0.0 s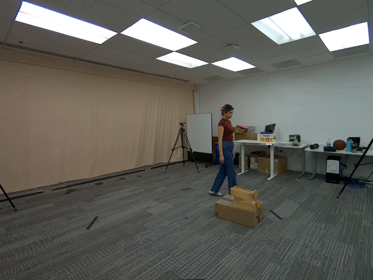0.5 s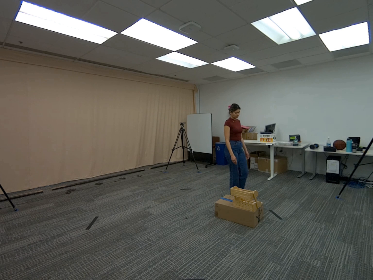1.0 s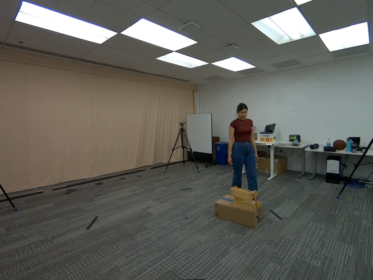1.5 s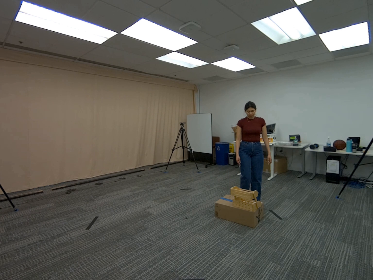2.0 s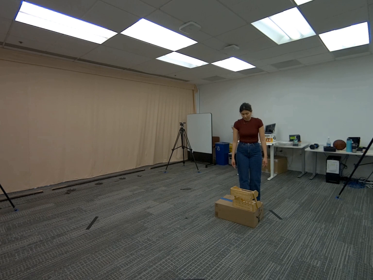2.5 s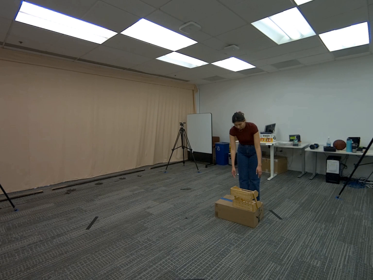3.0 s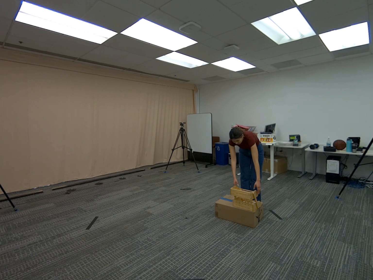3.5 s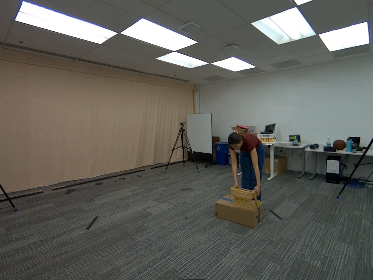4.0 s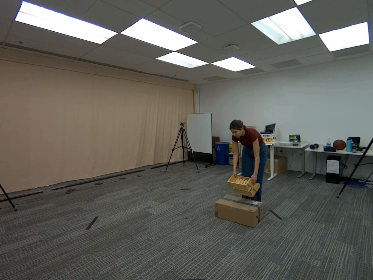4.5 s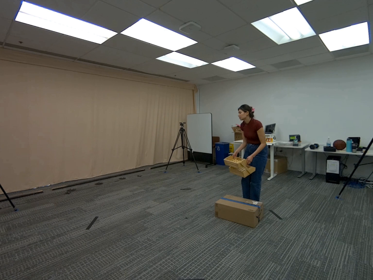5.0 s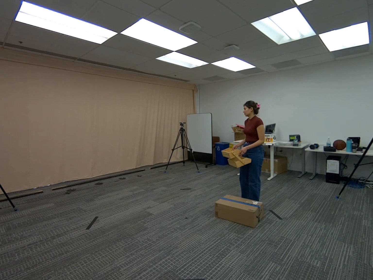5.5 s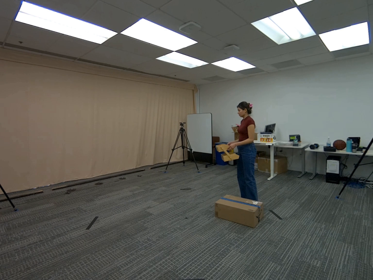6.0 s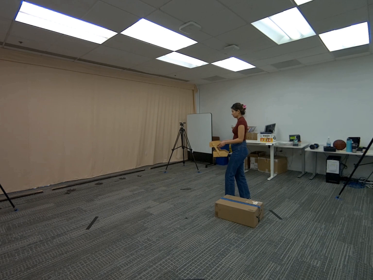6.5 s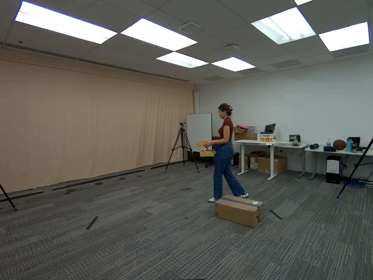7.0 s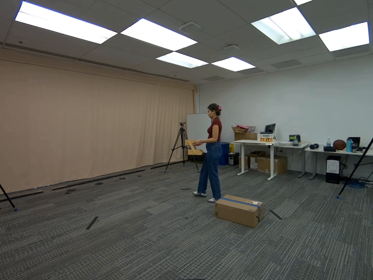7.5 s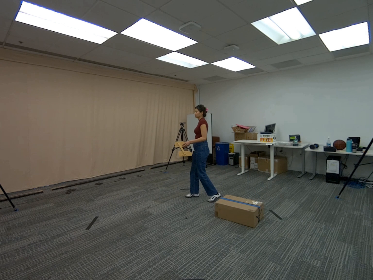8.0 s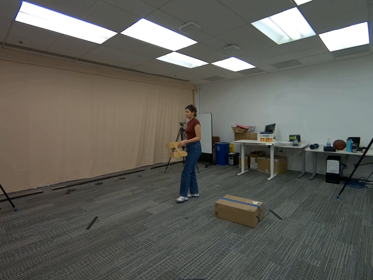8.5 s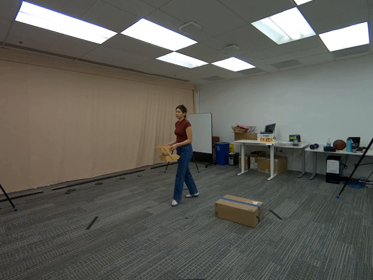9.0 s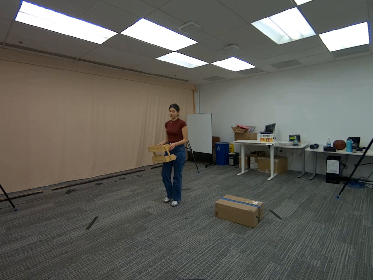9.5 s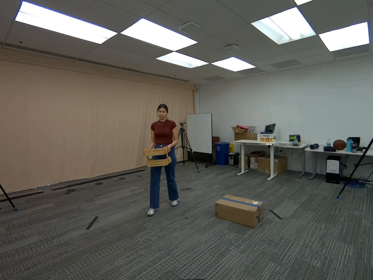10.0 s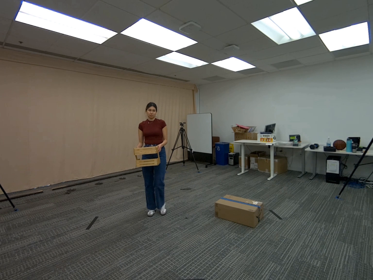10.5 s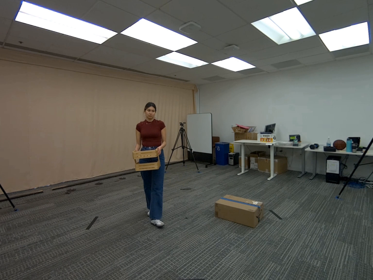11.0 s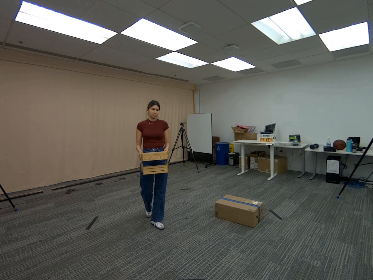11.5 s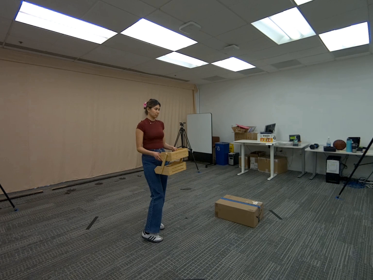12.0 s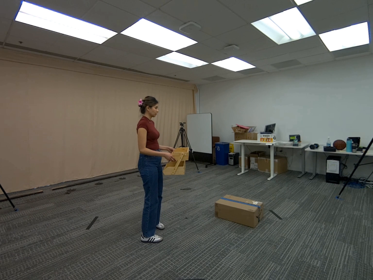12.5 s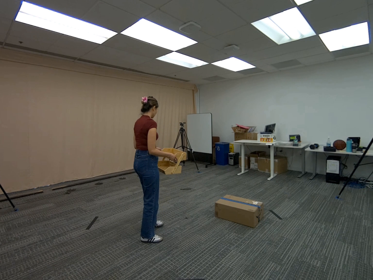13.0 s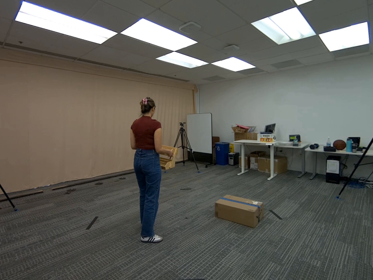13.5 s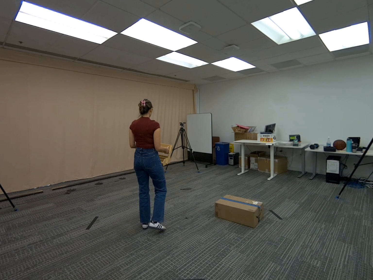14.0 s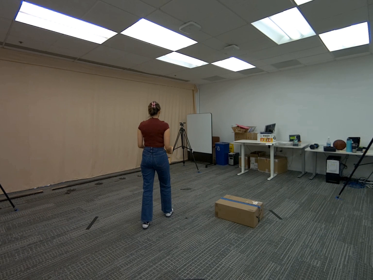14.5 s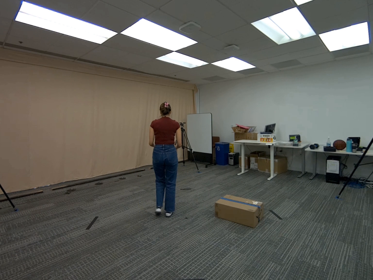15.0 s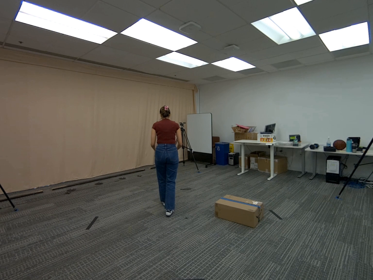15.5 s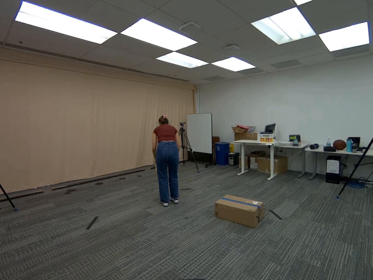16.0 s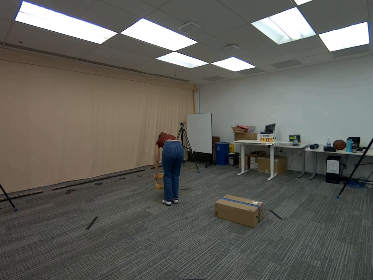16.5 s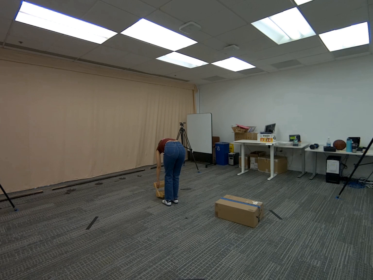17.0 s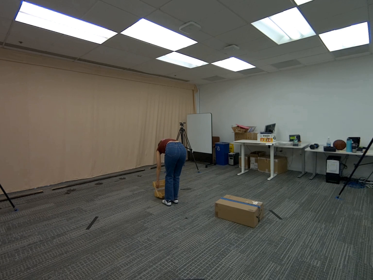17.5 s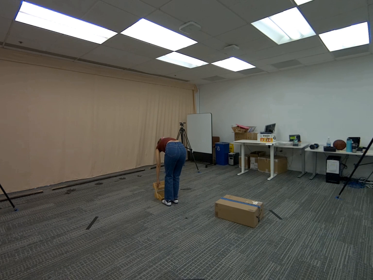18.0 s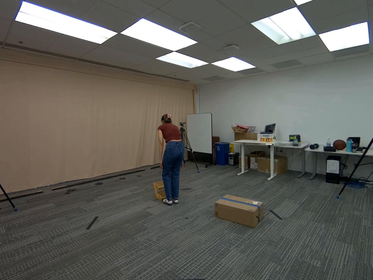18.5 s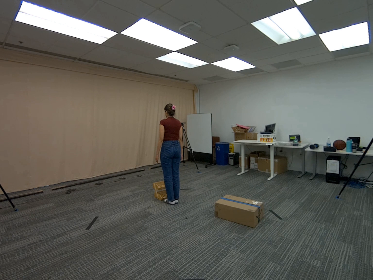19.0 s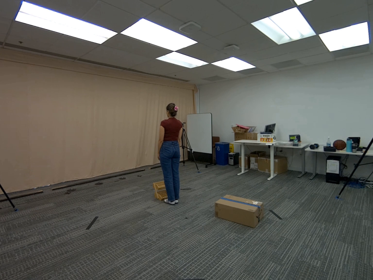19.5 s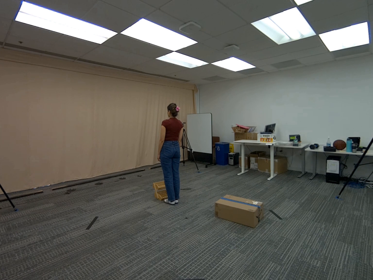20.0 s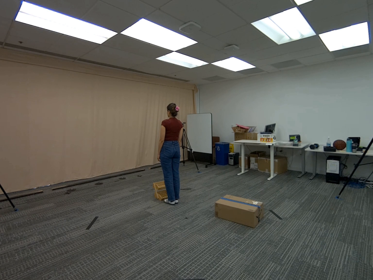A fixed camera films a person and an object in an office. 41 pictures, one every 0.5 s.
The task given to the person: Walk over to the wooden crate on the big brown box and pick up the wooden crate and place on the ground.
